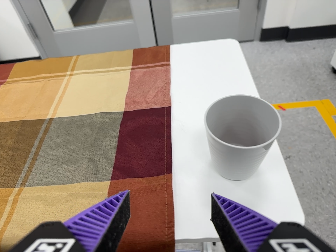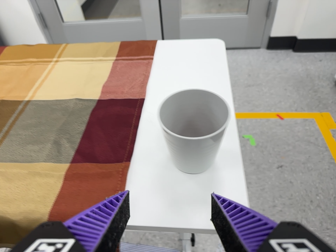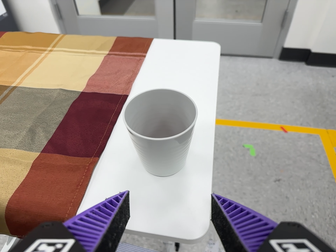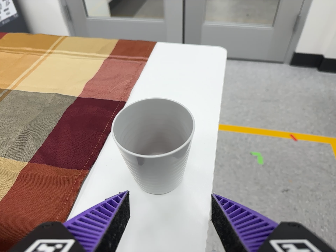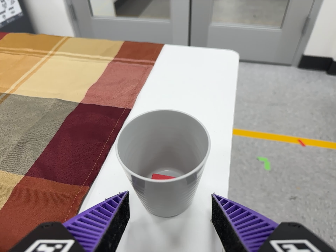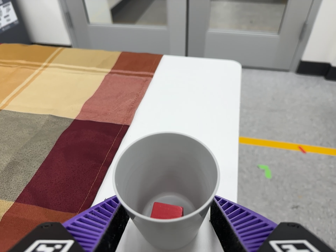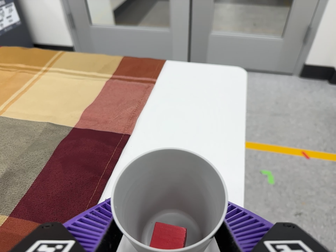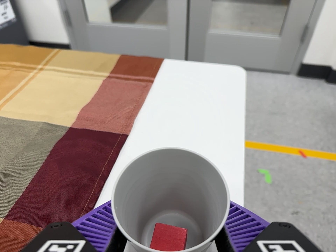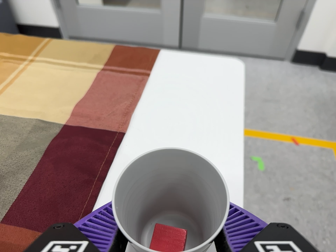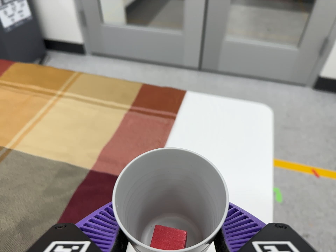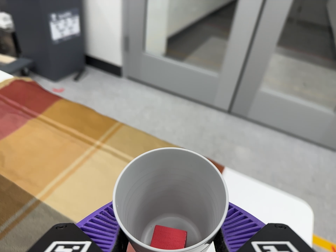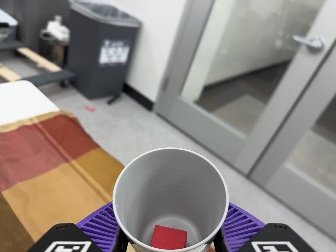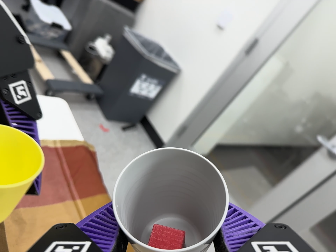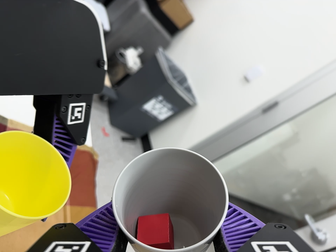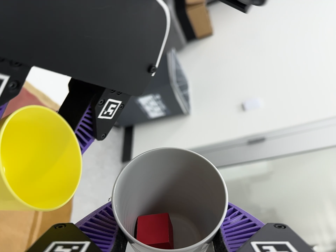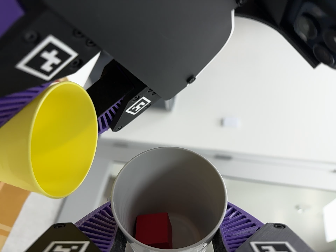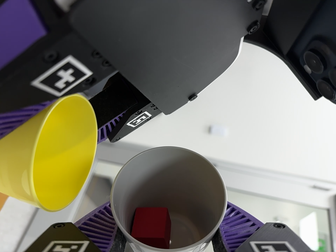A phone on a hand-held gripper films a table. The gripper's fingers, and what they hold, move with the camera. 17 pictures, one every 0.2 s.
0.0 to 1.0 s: The camera travels to its right and forward, about 14 cm. It rolls about its line of sight by about 15 degrees, and the scene rotates clockwise.
1.0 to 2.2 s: The camera travels toward the top of its view and to its left, about 26 cm, so close, fixed things drift downward. Its aim tips toward the top of its view by about 10 degrees, and the scene shifts downward. It rolls about its line of sight by about 30 degrees, and the scene rotates clockwise.
2.2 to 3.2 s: The camera pans to its right by about 15 degrees. It travels to its left and toward the top of its view, about 22 cm. Its aim tips toward the top of its view by about 10 degrees, and the scene shifts downward. It rolls about its line of sight by about 85 degrees, and the scene rotates clockwise.
The film runs forward here.
